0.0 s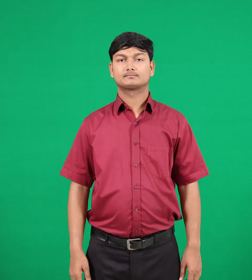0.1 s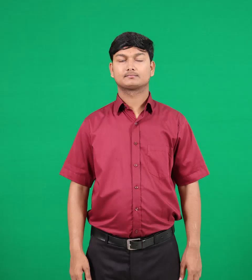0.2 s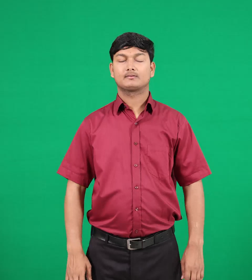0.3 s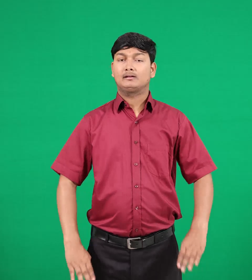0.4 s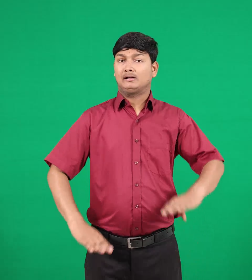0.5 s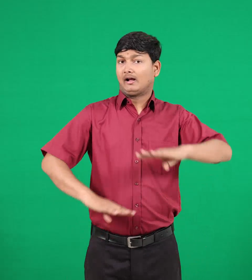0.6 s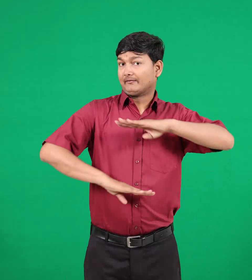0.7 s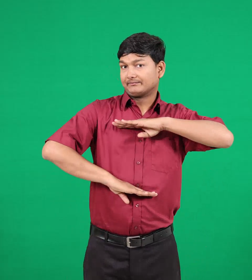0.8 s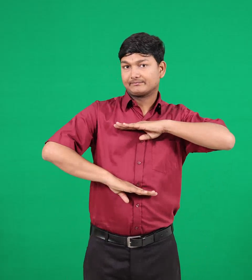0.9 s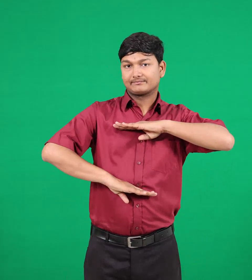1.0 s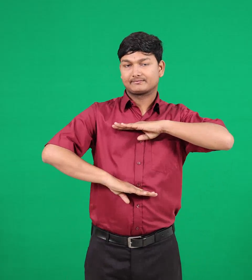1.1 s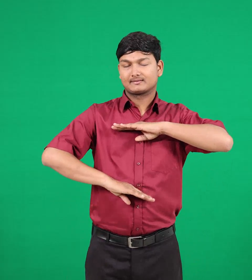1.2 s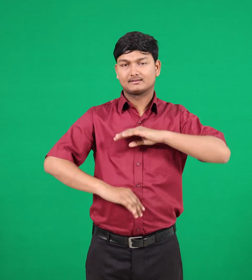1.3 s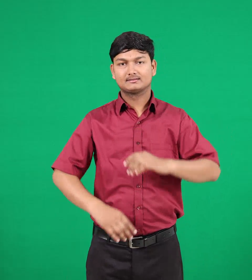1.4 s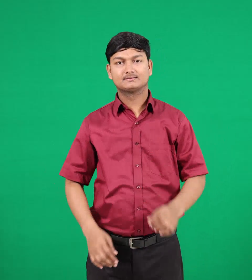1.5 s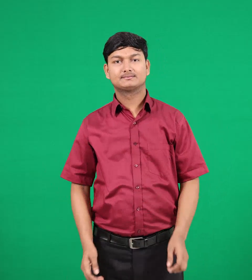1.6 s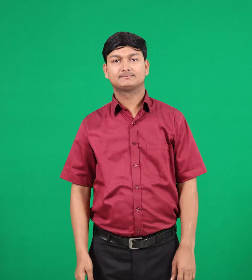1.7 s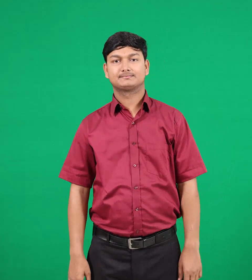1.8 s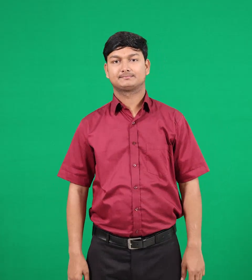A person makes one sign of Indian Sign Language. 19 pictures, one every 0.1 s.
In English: satisfy & enough
